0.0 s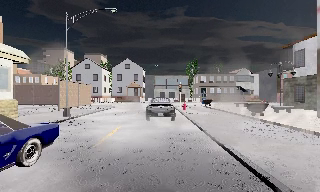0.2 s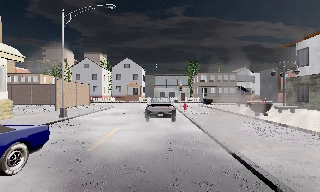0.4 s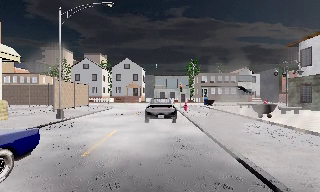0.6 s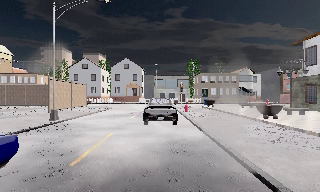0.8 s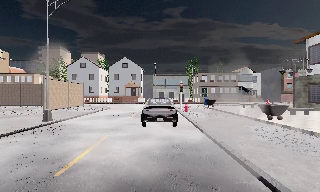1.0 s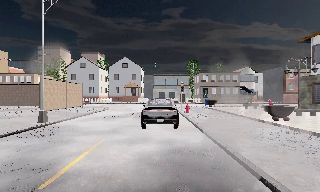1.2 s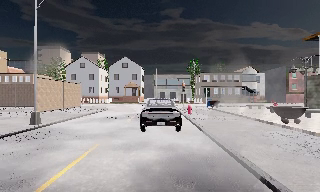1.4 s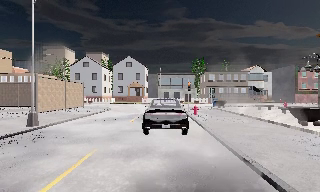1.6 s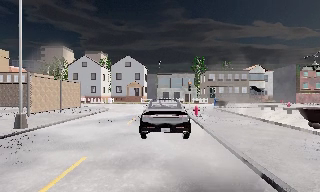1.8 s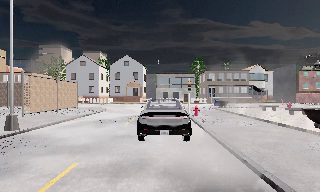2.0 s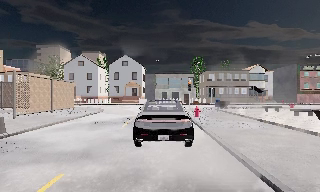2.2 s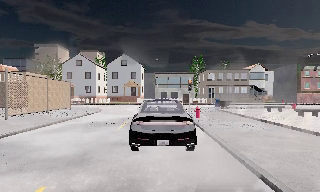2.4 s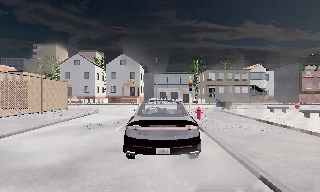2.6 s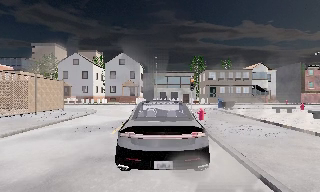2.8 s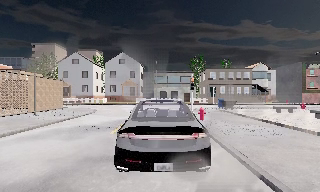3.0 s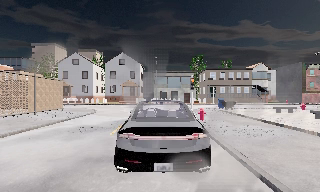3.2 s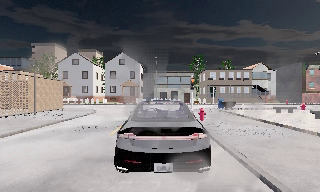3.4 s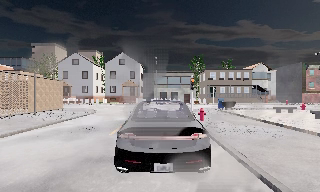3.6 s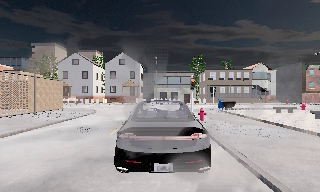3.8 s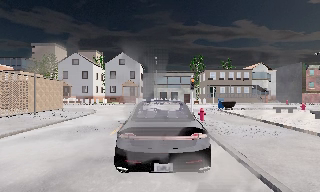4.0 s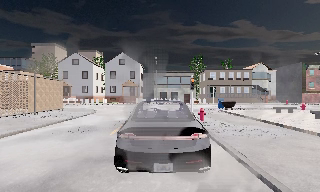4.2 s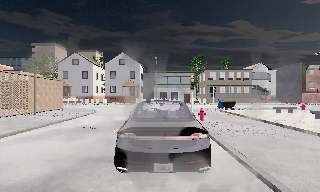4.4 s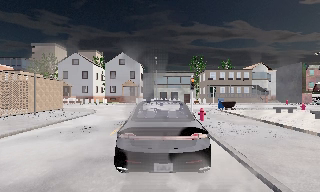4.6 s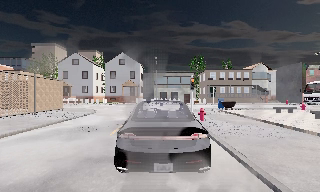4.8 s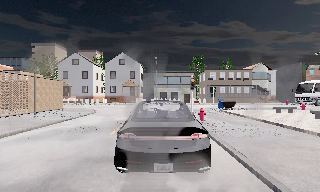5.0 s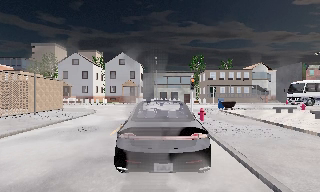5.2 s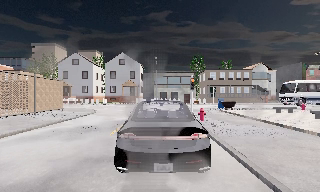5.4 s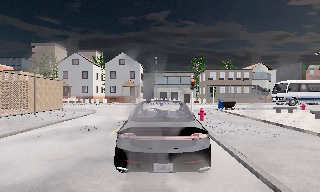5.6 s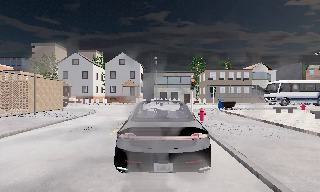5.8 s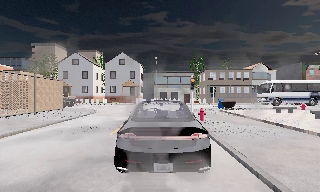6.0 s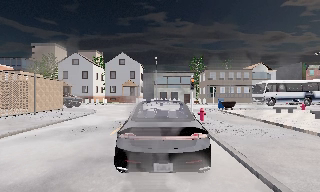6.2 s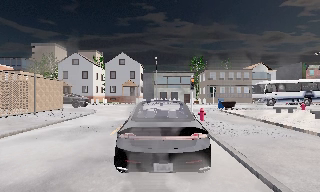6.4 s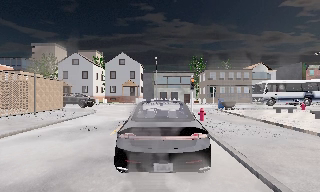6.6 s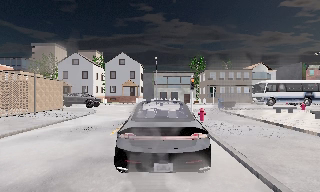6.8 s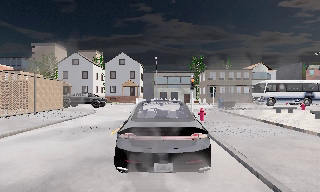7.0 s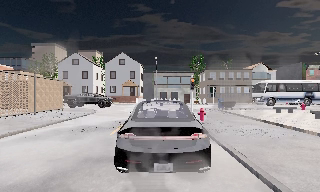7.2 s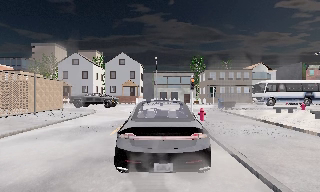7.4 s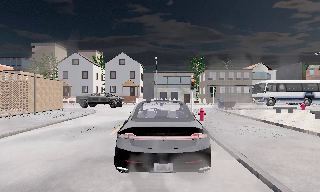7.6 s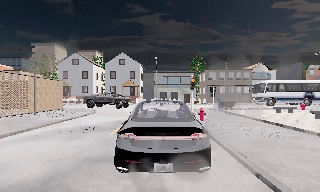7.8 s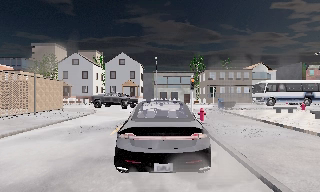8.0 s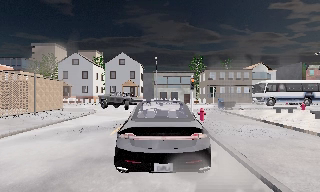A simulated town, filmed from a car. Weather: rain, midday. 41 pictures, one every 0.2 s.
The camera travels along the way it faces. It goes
forward.
0.0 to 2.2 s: The camera travels forward, about 5 m, so what stands in front looms larger.
2.2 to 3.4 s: The camera travels forward, about 1.5 m, so what stands in front looms larger. It loses speed.
3.4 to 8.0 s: The camera keeps its place and its aim.
The film runs forward here.
